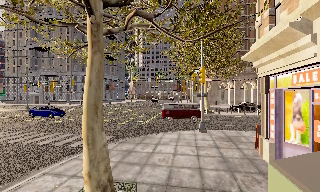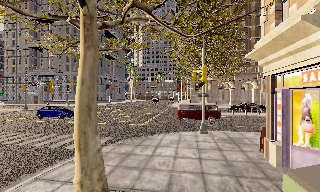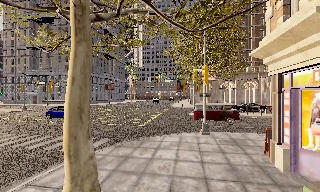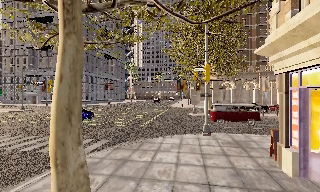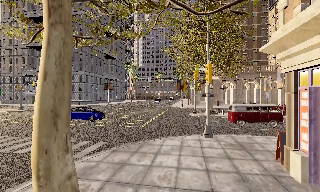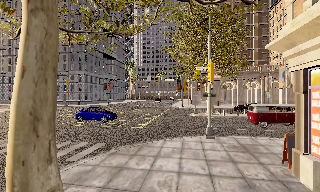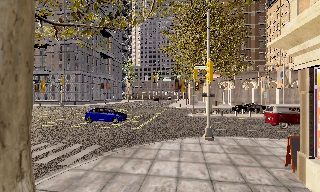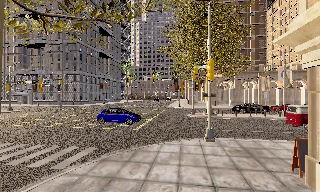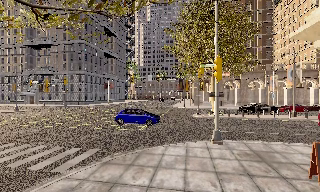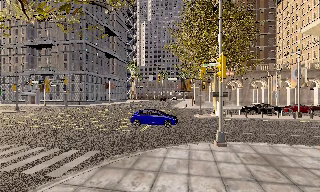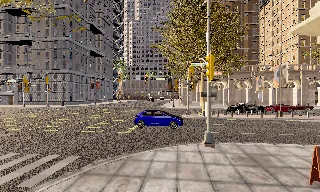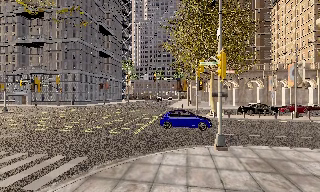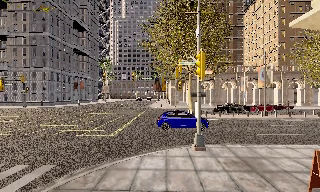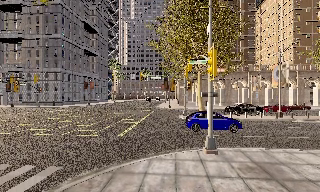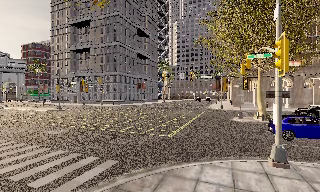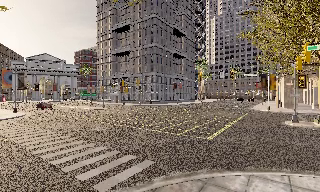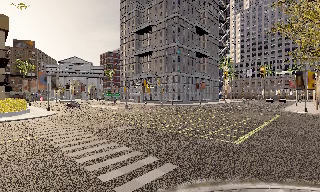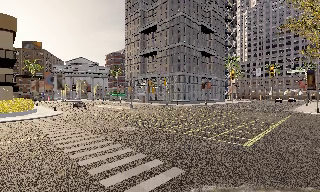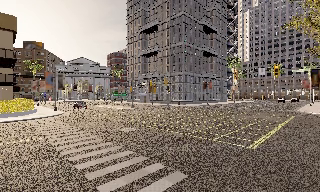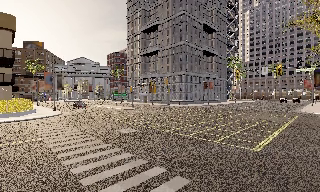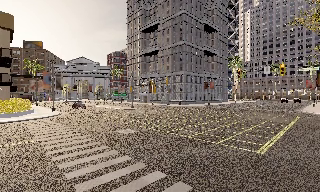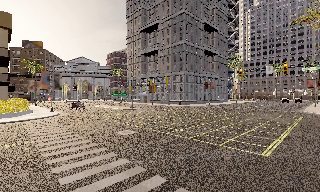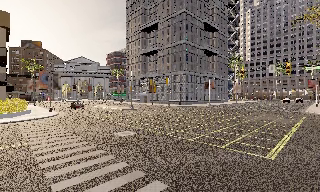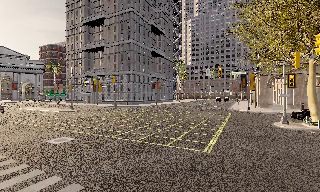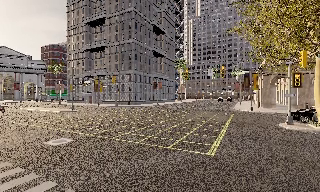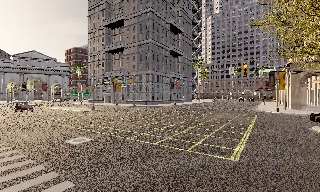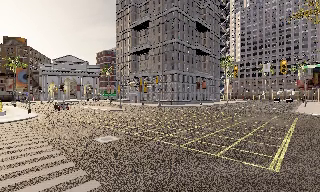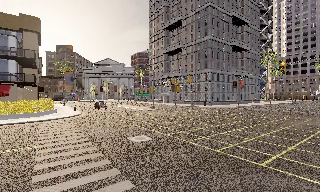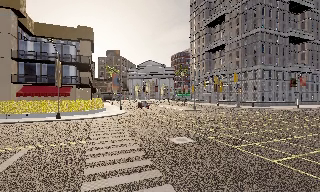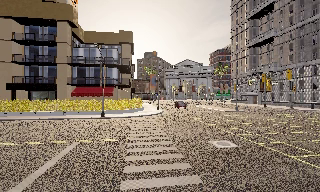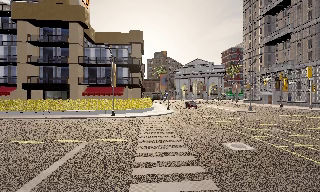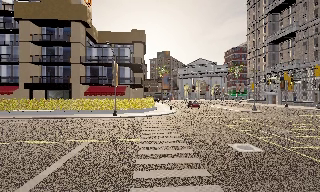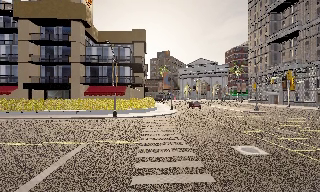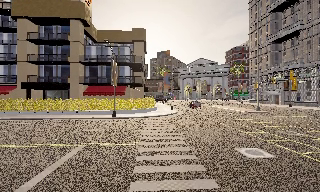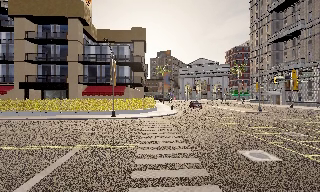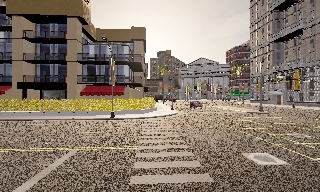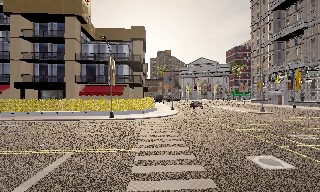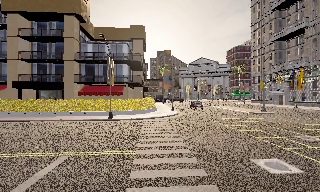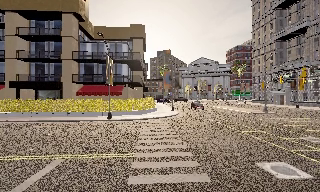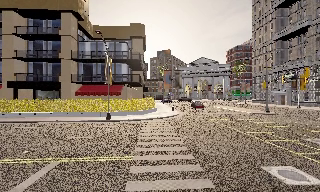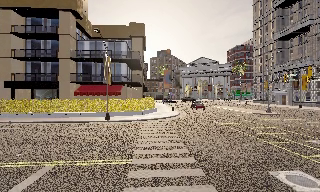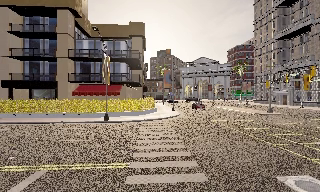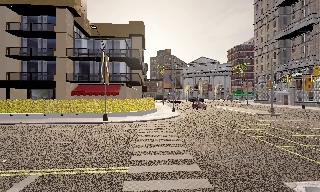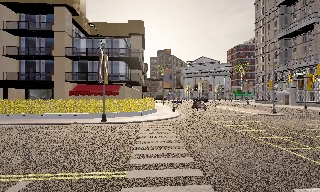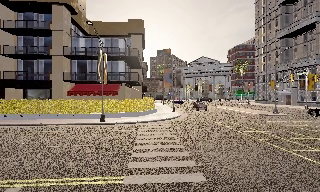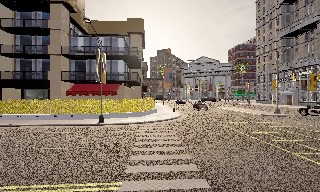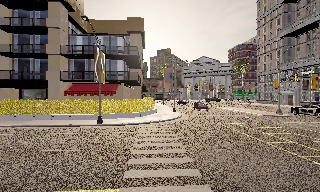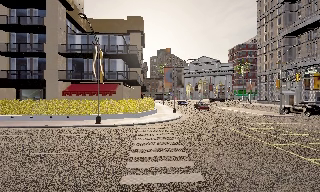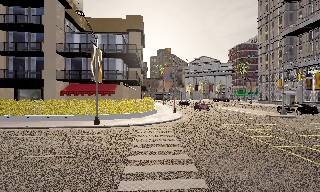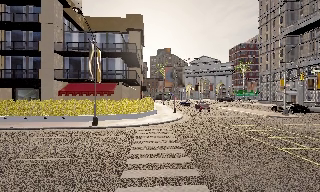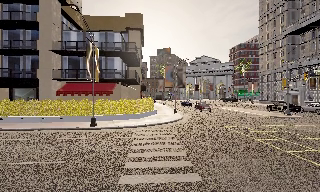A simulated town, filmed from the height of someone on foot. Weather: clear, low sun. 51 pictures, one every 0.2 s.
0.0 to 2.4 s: The camera travels forward, about 4 m, so what stands in front looms larger.
2.4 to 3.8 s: The scene slides to the right, as the camera pans about 45 degrees to its left. It travels forward, about 2.5 m.
3.8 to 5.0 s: The scene slides to the left, as the camera pans about 10 degrees to its right. It travels forward, about 2 m, so what stands in front looms larger.
5.0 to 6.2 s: The camera swings to its left by about 50 degrees, and the scene slides to the right. It travels forward, about 2 m.
6.2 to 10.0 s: The camera travels forward, about 6 m, so what stands in front looms larger.
The film runs forward here.
